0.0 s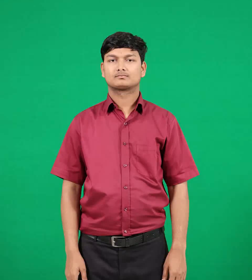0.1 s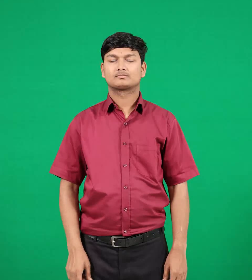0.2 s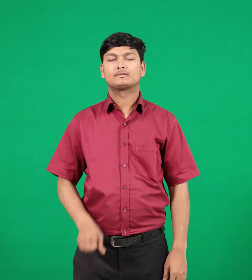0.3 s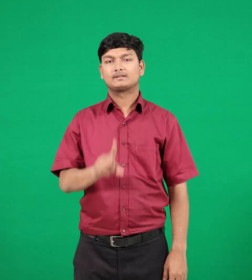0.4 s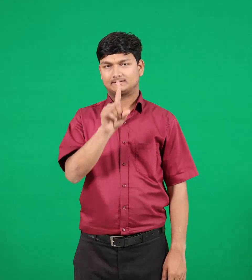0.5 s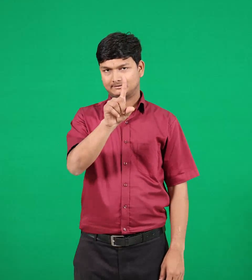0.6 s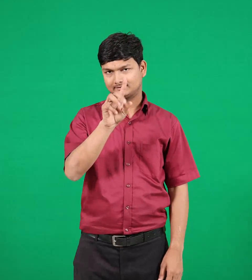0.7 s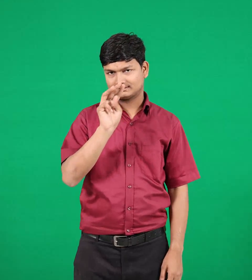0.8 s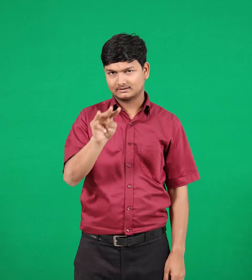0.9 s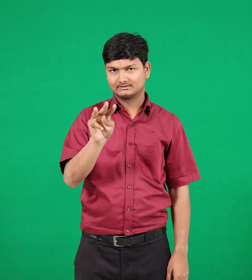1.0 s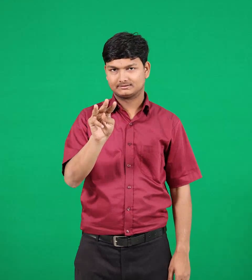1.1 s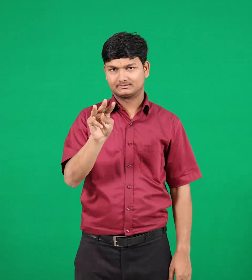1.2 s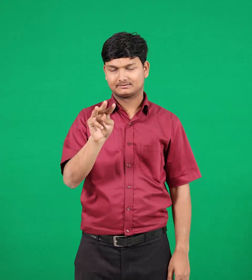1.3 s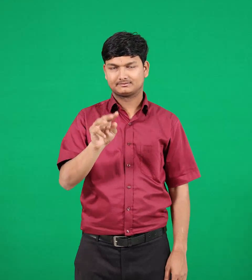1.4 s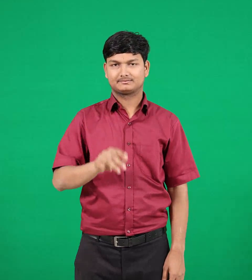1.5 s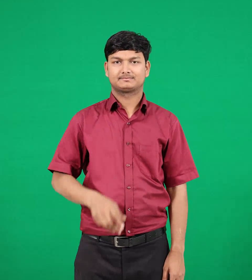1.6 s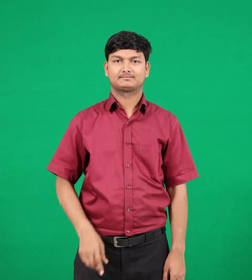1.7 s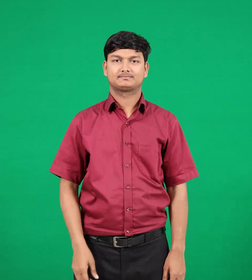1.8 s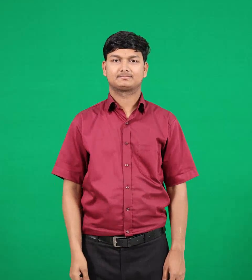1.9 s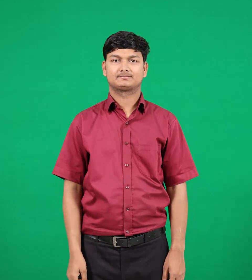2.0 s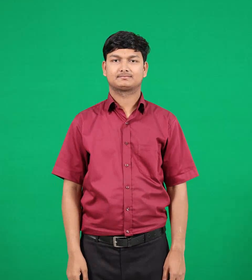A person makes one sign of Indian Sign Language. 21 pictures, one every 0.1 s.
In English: thousand
